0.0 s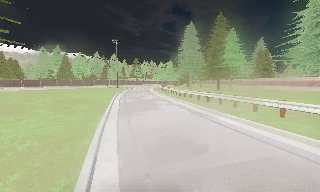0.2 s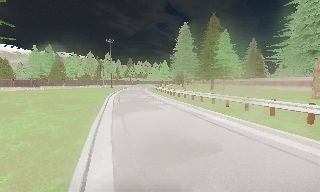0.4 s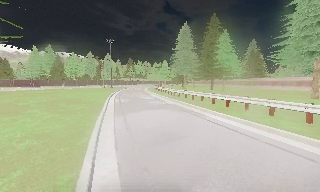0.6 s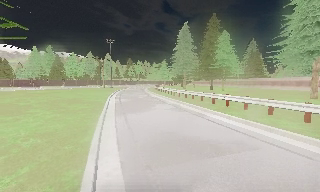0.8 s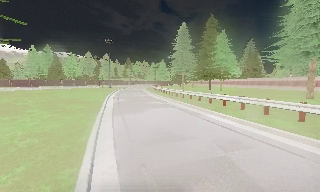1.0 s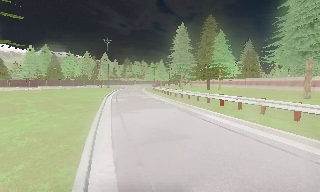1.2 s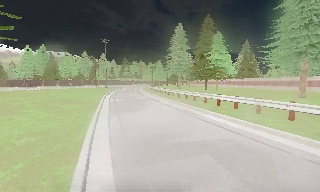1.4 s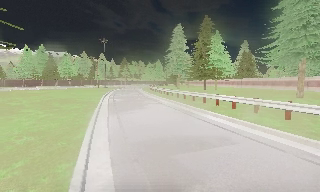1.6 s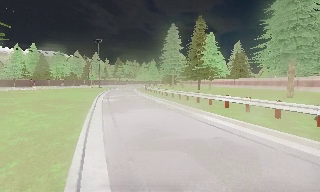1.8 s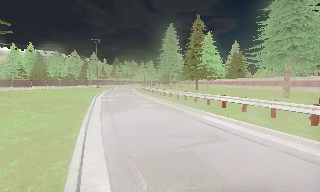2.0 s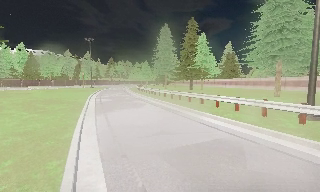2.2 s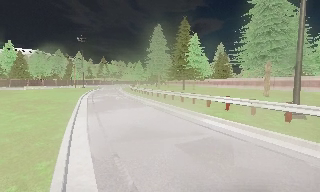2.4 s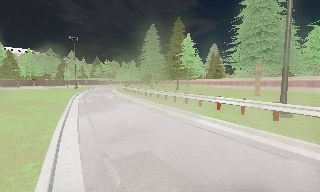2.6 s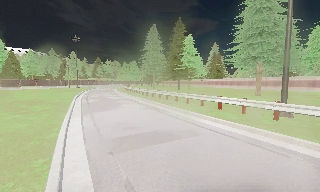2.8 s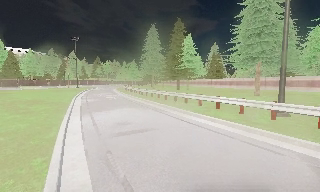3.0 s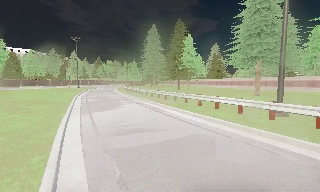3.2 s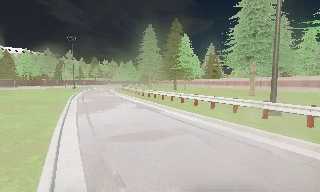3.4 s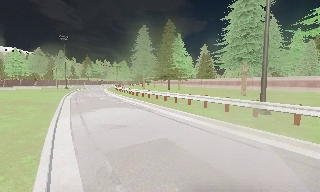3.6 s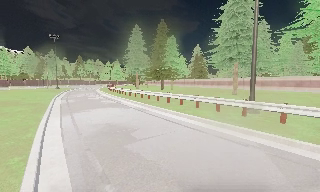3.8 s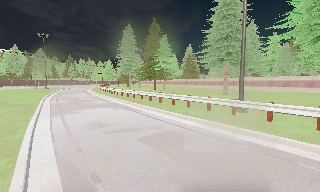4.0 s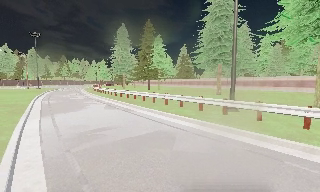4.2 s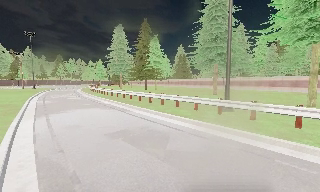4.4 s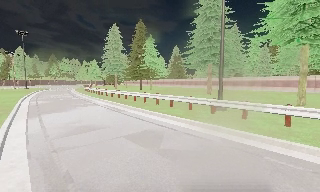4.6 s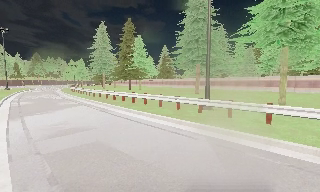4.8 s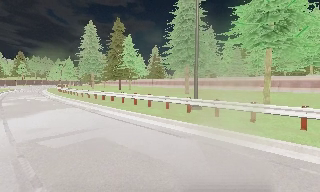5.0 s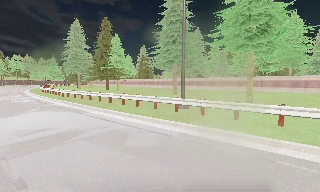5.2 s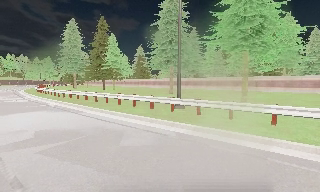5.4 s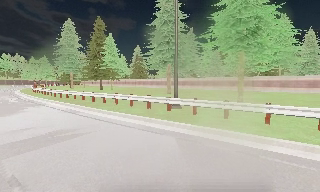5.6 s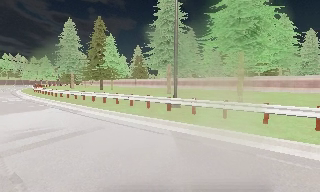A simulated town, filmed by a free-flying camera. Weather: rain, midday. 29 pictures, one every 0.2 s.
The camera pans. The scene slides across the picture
to the left.
The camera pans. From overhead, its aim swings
clockwise.
0.0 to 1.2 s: The camera travels backward, about 0.5 m, so what stands in front gets smaller.
1.2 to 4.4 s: The scene slides to the left, as the camera pans about 20 degrees to its right. It travels backward and to its right, about 1.5 m, so what stands in front gets smaller.
4.4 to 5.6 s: The camera pans to its right, which is clockwise from overhead, by about 15 degrees.
The film runs backward here.
